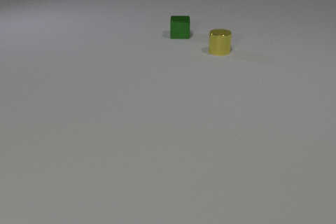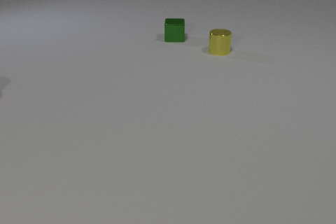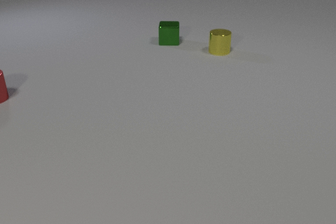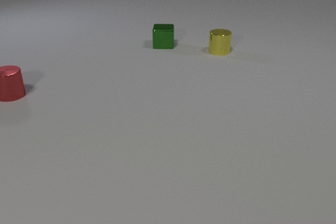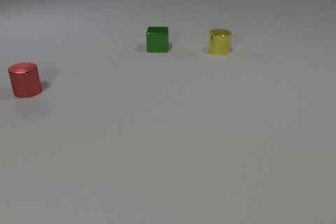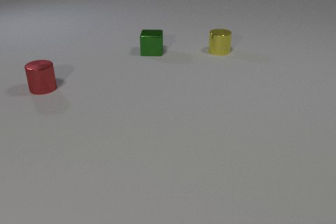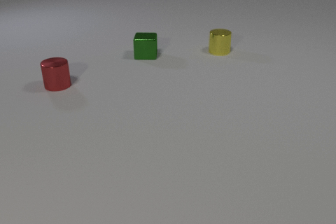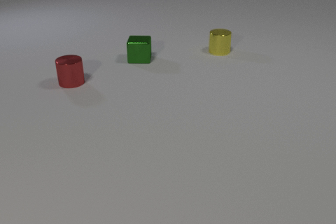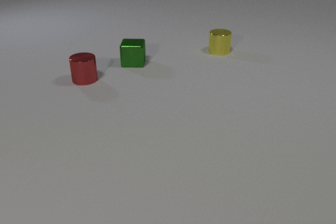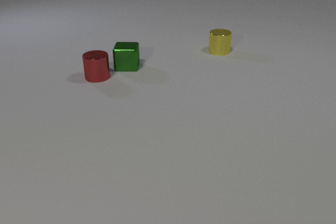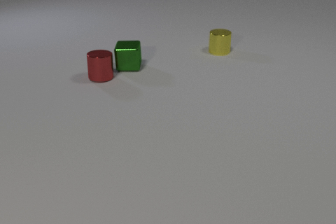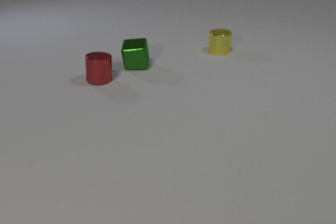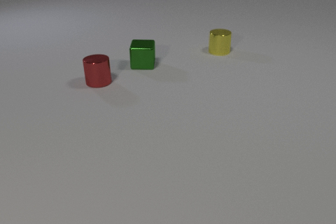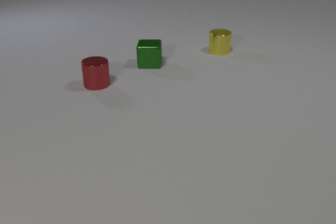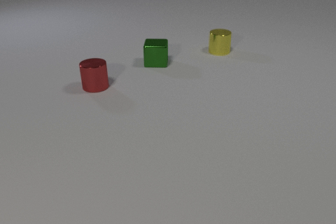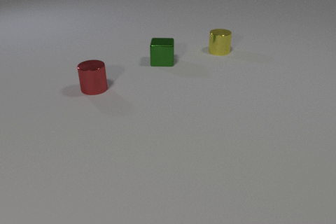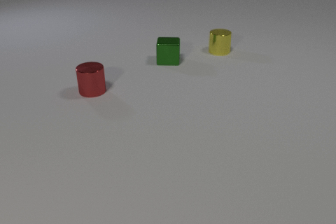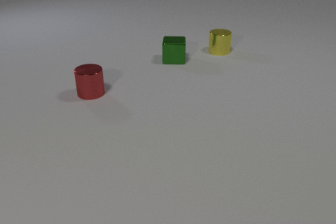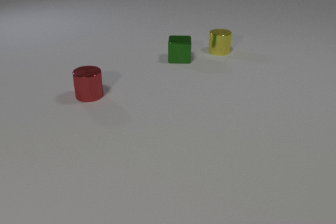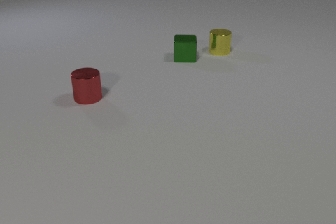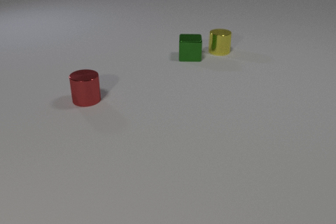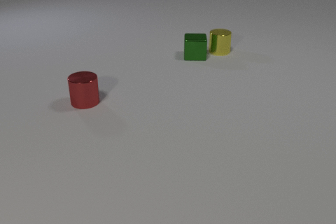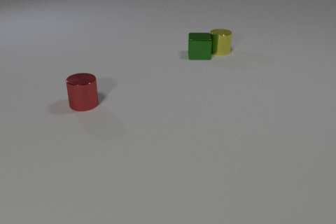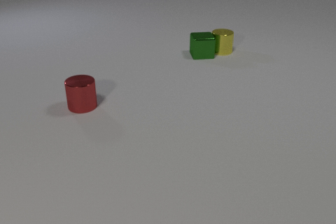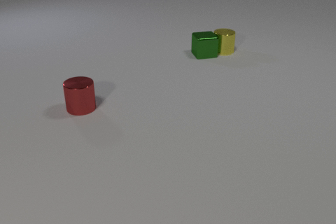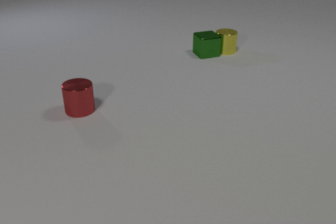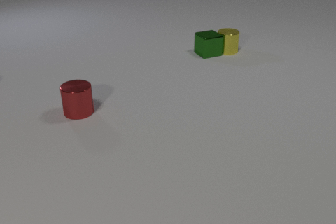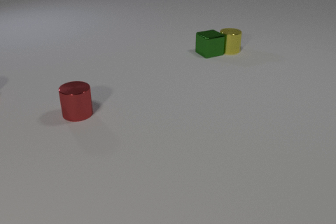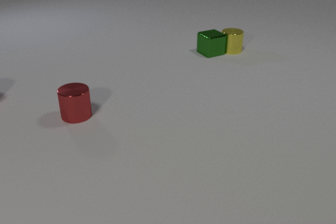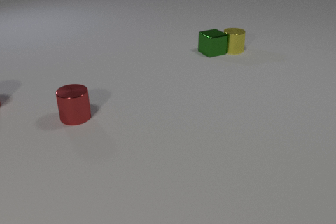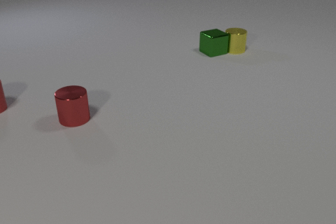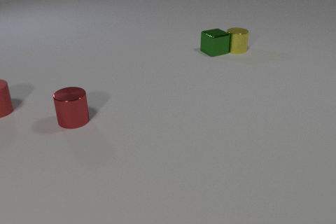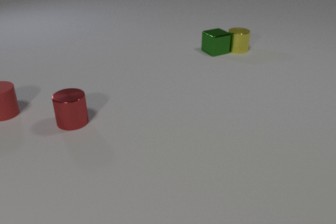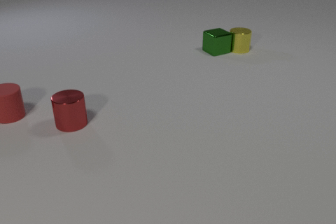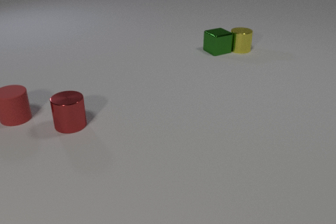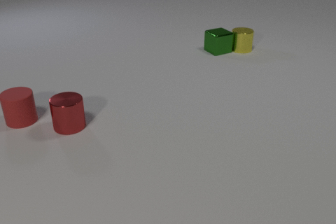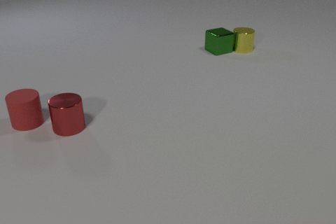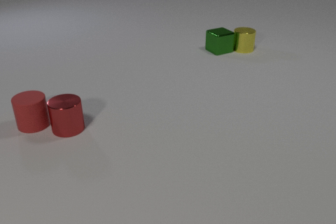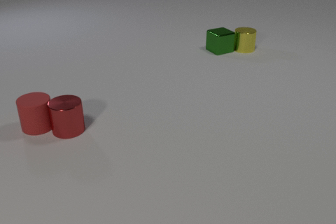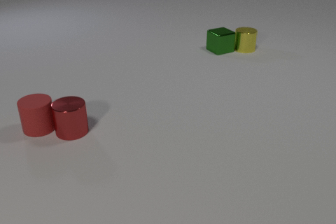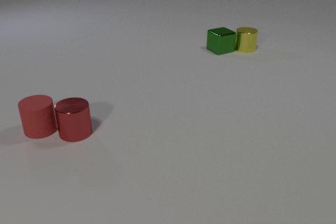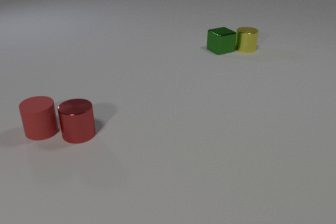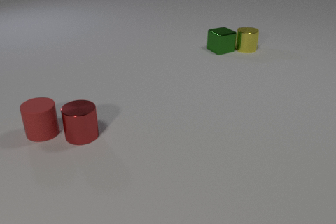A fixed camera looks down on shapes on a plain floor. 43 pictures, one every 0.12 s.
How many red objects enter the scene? 2.
What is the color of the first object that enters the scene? red.
How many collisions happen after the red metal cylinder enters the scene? 3.
0.00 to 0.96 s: The green metal cube slides toward the camera and to the left. The red metal cylinder comes in at the left edge, slides to the right.
0.96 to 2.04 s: The green metal cube slides to the right. The red metal cylinder slides toward the camera. The green metal cube and the red metal cylinder collide.
2.04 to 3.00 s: The green metal cube slides to the right and away from the camera, spins so that its near face slides to the right, counterclockwise seen from above. The red metal cylinder slides toward the camera. The yellow metal cylinder slides to the right. The green metal cube and the yellow metal cylinder collide.
3.00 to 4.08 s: The green metal cube slides to the right and away from the camera. The red metal cylinder slides toward the camera. The yellow metal cylinder slides to the right and away from the camera. The red rubber cylinder comes in at the left edge, slides toward the camera and to the right.
4.08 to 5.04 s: The red metal cylinder slides toward the camera and to the right. The yellow metal cylinder slides to the right. The red rubber cylinder slides toward the camera and to the right. The red metal cylinder and the red rubber cylinder collide.
